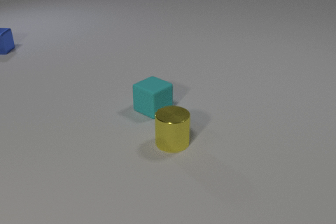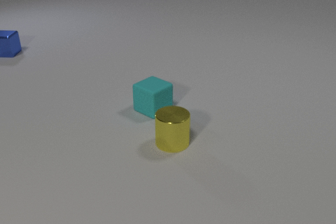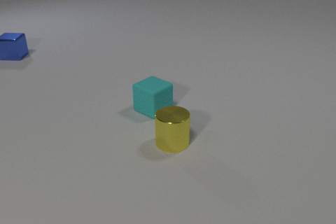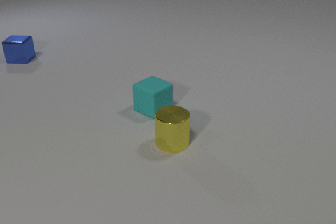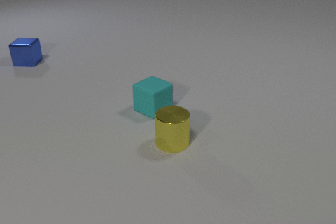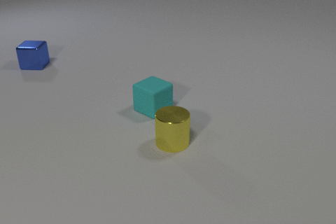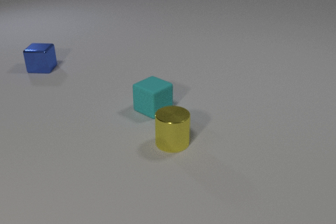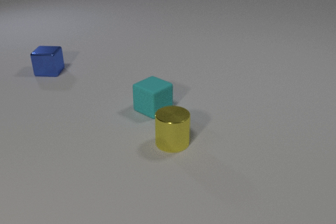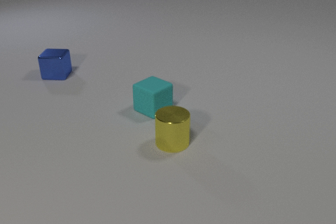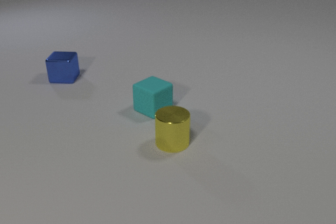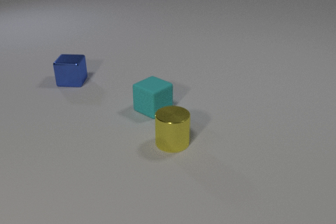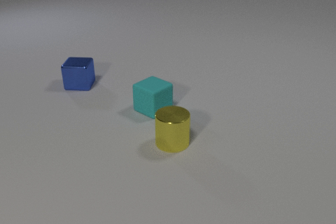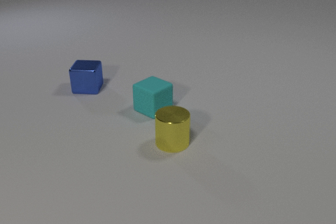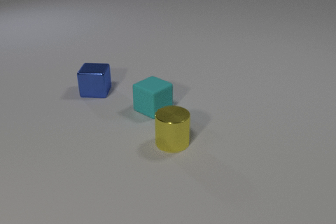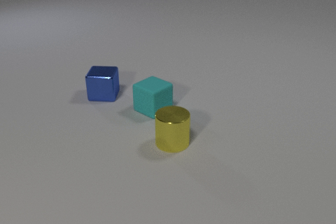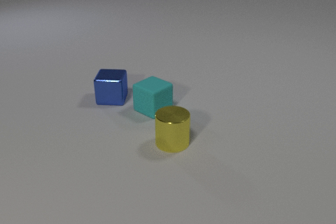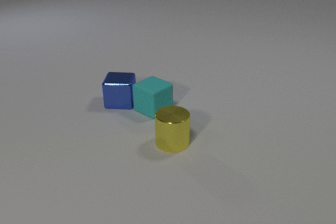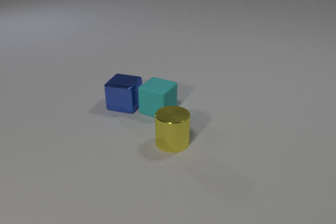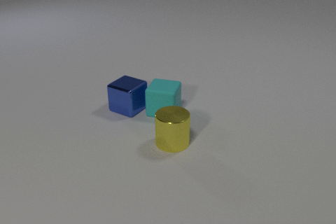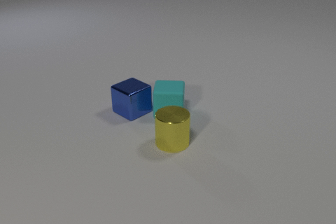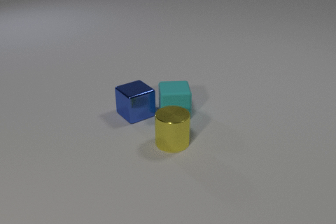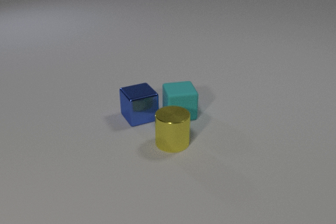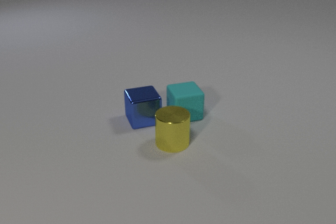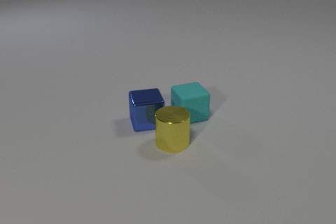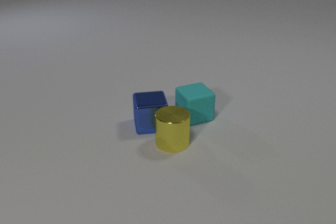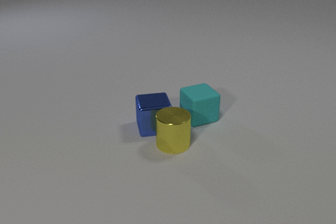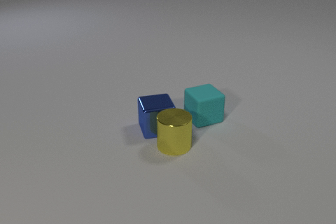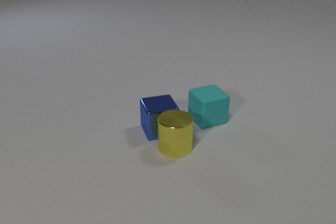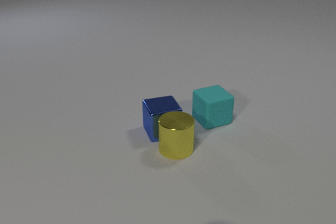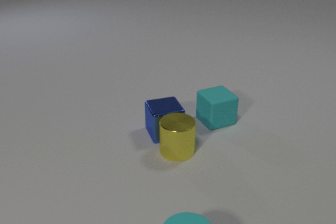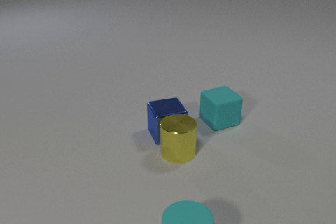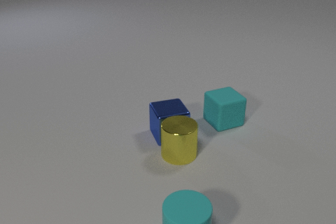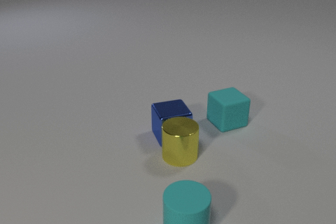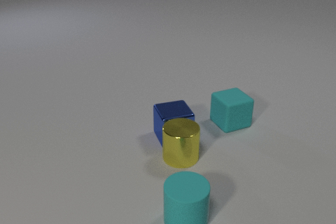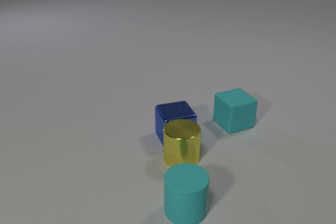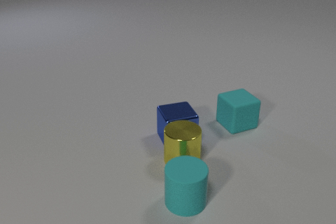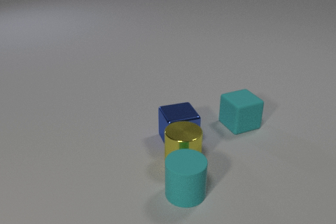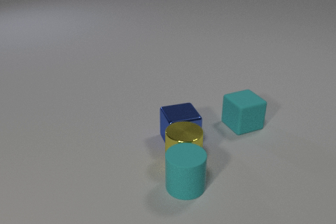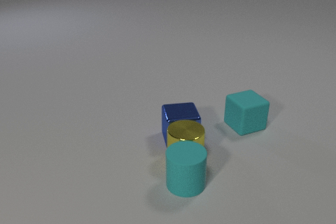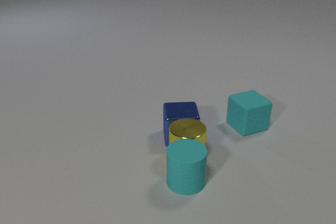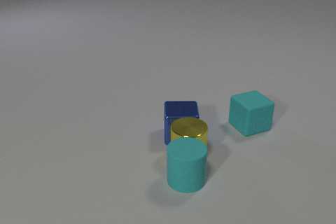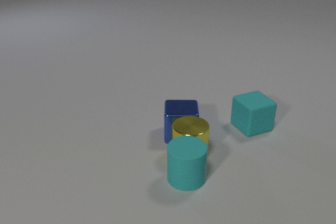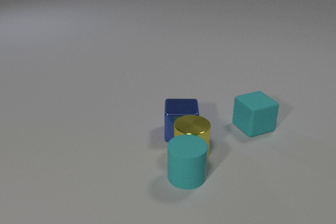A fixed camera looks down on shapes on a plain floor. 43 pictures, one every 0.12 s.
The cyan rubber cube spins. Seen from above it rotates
counterclockwise.
The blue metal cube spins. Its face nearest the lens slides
to the left.
0.00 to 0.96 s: The blue metal cube slides toward the camera and to the right.
0.96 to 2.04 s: The blue metal cube slides toward the camera and to the right. The blue metal cube and the cyan rubber cube collide.
2.04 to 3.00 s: The blue metal cube slides toward the camera and to the right, spins so that its near face slides to the left, clockwise seen from above. The cyan rubber cube slides to the right, spins counterclockwise seen from above by about 60 degrees, its near face sliding to the right. The blue metal cube and the yellow metal cylinder collide.
3.00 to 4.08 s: The blue metal cube slides to the right and toward the camera. The cyan rubber cube slides to the right. The yellow metal cylinder slides toward the camera. The cyan rubber cylinder comes in at the bottom edge, slides away from the camera.
4.08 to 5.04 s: The blue metal cube slides away from the camera. The cyan rubber cube slides to the right. The yellow metal cylinder slides to the right and away from the camera. The cyan rubber cylinder slides away from the camera. The yellow metal cylinder and the cyan rubber cylinder collide.
What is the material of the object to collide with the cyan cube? metal.
What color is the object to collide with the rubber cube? blue.
How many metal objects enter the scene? 0.
